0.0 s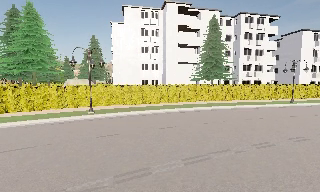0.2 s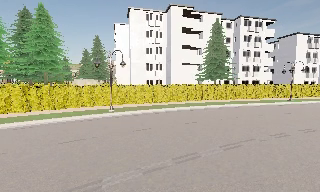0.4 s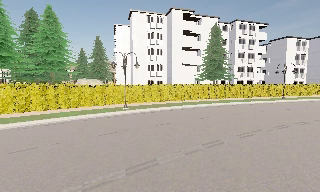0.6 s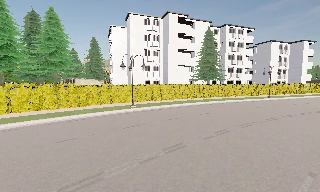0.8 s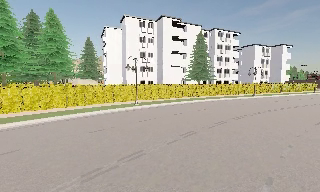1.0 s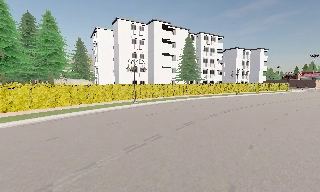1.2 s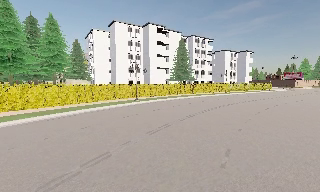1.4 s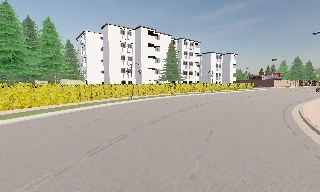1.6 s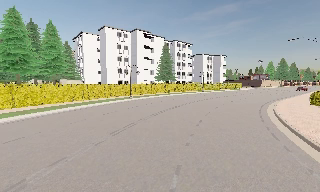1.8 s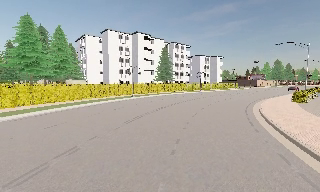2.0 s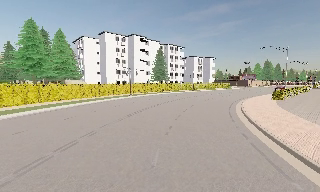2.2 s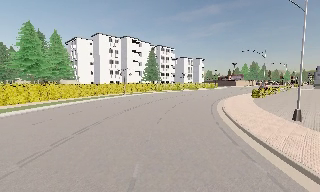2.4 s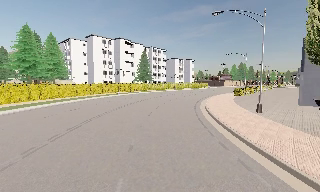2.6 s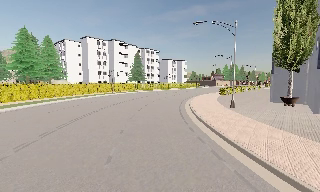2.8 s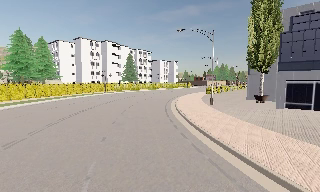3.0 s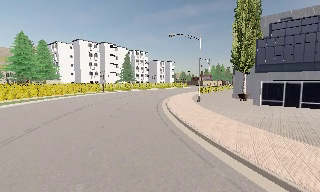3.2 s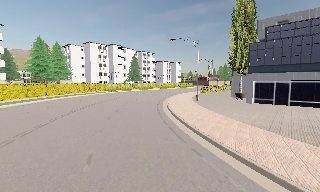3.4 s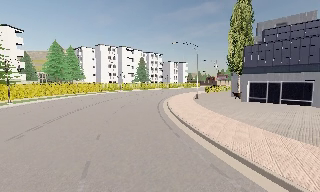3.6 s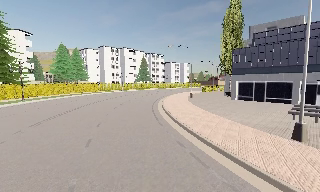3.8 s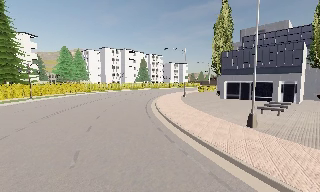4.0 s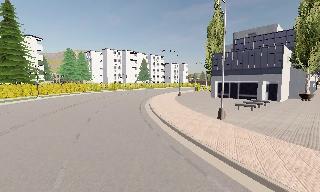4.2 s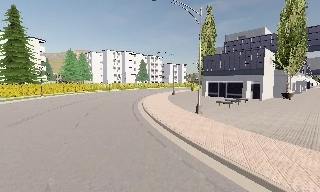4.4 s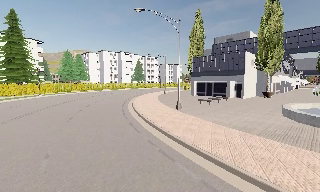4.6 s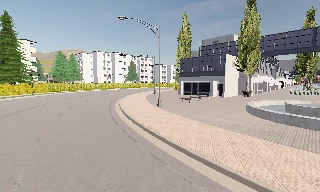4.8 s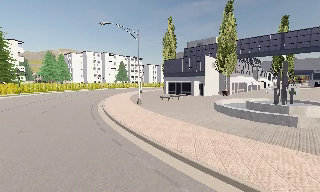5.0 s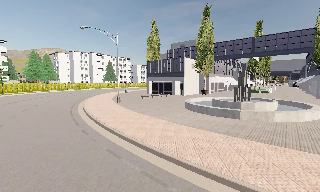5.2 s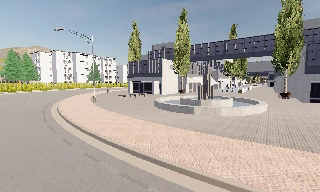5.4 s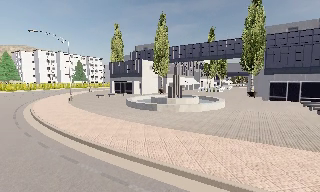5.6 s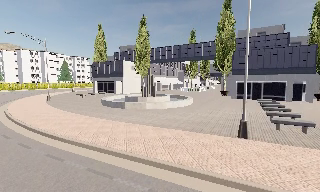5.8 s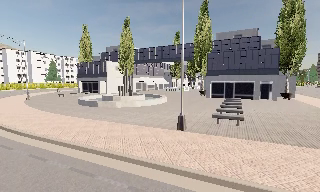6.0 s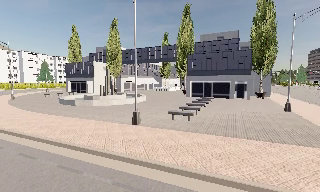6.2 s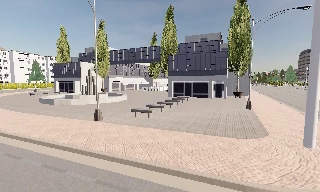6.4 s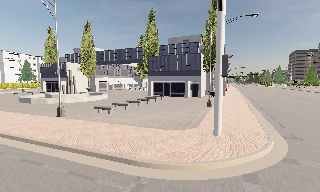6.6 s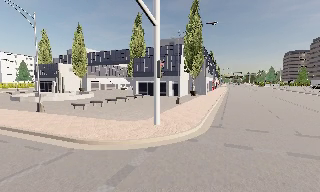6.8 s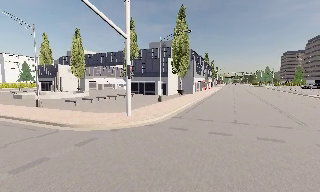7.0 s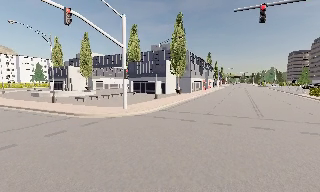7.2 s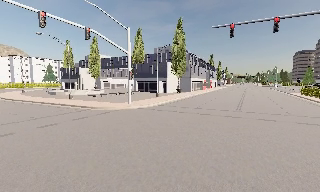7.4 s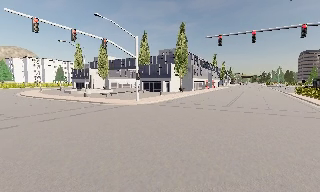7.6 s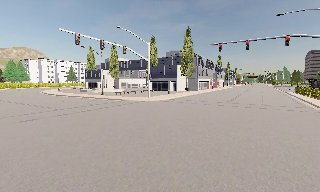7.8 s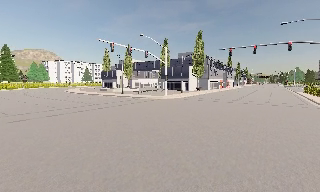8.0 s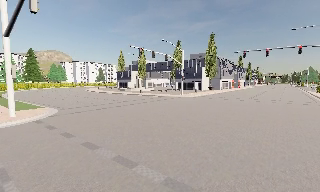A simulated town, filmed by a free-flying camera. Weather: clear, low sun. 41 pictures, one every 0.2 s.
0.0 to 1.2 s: The camera pans to its right, which is clockwise from overhead, by about 20 degrees. It travels backward and to its left, about 12 m, so what stands in front gets smaller.
1.2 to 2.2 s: The camera pans to its right, which is clockwise from overhead, by about 10 degrees. It travels backward, about 10 m, so what stands in front gets smaller.
2.2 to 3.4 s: The camera travels backward, about 12 m, so what stands in front gets smaller.
3.4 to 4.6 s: The camera travels backward and to its right, about 12 m, so what stands in front gets smaller.
4.6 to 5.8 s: The camera pans to its right, which is clockwise from overhead, by about 20 degrees. It travels to its right and backward, about 13 m, so close, fixed things drift to the left.
5.8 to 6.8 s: The camera travels to its right and backward, about 14 m, so close, fixed things drift to the left.
6.8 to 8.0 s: The scene slides to the right, as the camera pans about 15 degrees to its left. It travels backward, about 17 m, so what stands in front gets smaller.
The film runs backward here.
